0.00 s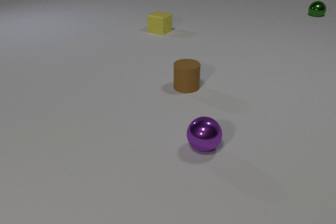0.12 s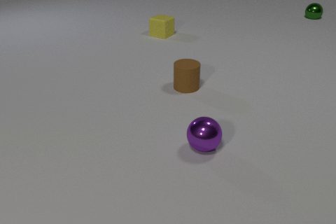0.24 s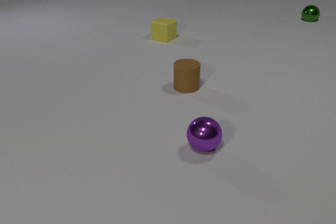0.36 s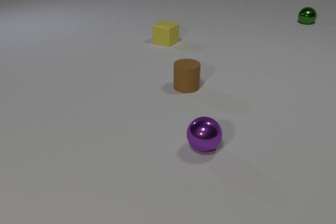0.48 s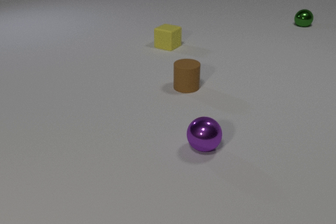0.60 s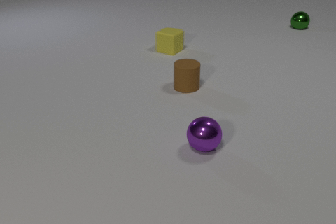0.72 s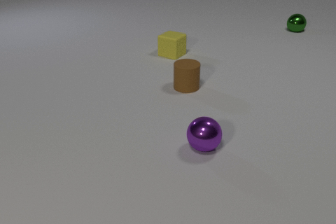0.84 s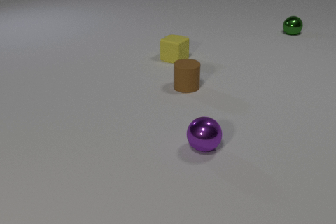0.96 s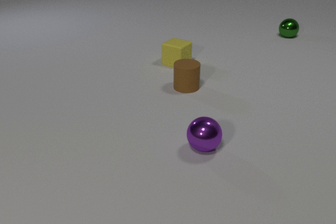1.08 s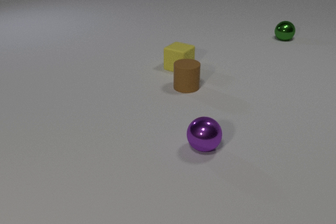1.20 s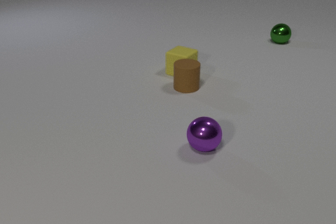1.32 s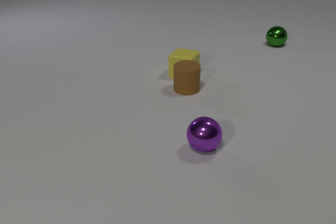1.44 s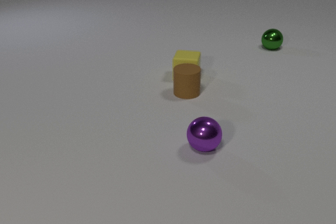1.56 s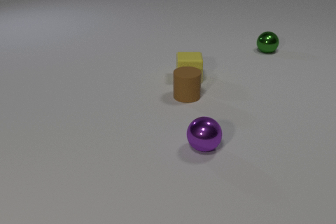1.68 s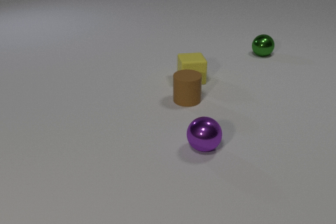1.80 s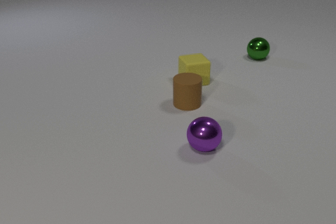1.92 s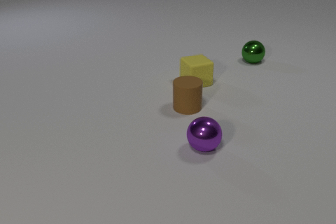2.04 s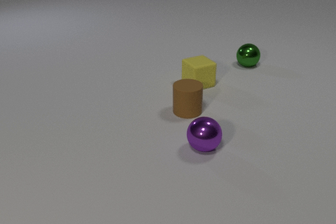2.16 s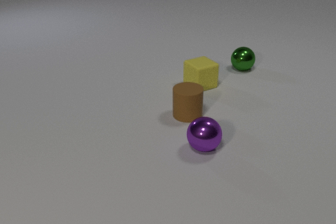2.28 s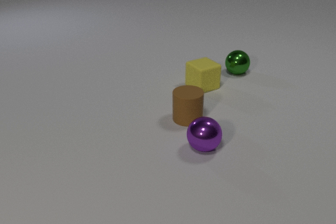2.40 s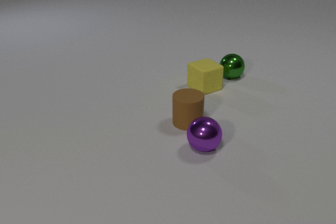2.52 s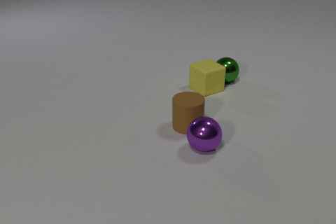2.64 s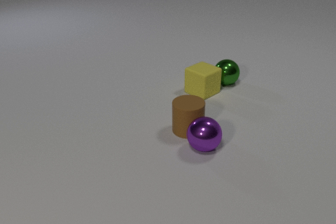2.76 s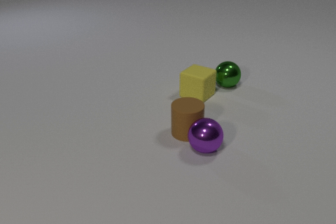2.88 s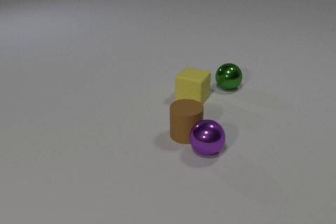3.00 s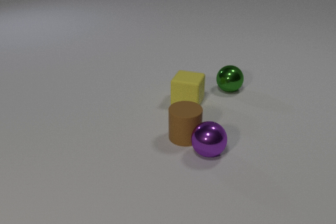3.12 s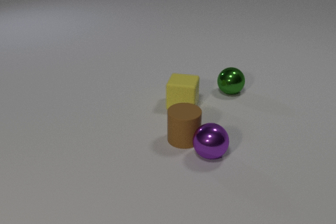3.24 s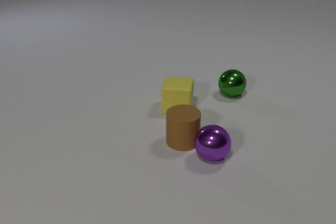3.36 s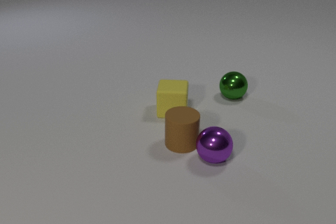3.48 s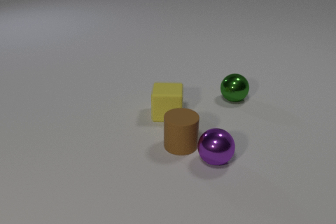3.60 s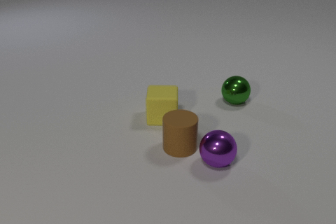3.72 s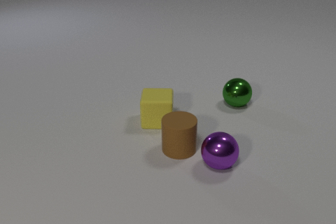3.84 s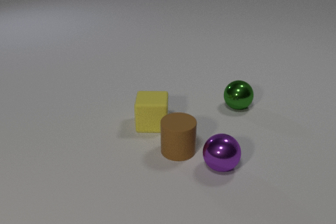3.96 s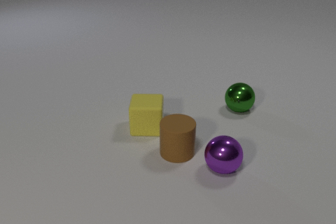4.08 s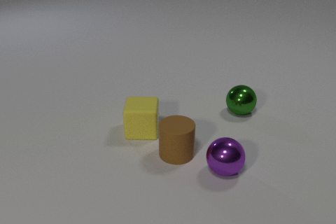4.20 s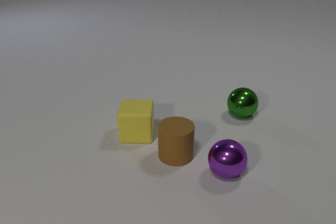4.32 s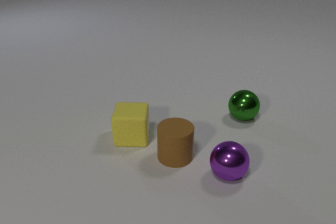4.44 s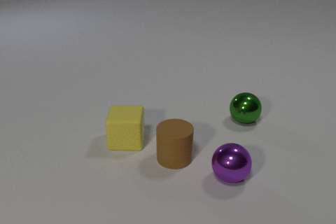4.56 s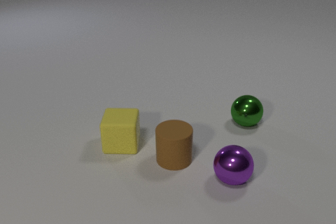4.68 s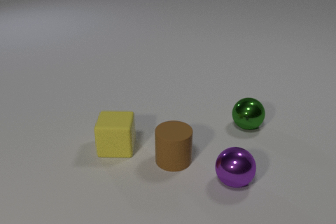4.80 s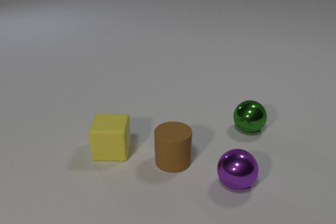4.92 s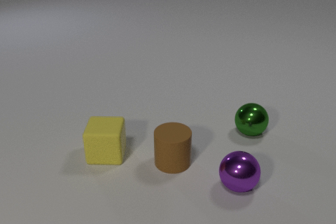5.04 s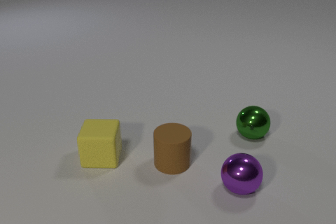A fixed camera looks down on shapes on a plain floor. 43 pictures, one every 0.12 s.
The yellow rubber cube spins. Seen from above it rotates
counterclockwise.
The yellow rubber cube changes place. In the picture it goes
toward the camera.
0.00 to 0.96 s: The yellow rubber cube slides toward the camera. The green metal sphere rolls toward the camera.
0.96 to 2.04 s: The yellow rubber cube slides toward the camera and to the right, spins counterclockwise seen from above by about 60 degrees, its near face sliding to the right. The brown rubber cylinder slides toward the camera. The green metal sphere rolls toward the camera. The yellow rubber cube and the brown rubber cylinder collide.
2.04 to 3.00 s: The yellow rubber cube slides toward the camera, spins so that its near face slides to the right, counterclockwise seen from above. The brown rubber cylinder slides toward the camera. The purple metal sphere rolls toward the camera. The green metal sphere rolls toward the camera. The yellow rubber cube and the green metal sphere collide. The brown rubber cylinder and the purple metal sphere collide.
3.00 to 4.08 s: The yellow rubber cube slides toward the camera and to the left. The brown rubber cylinder slides toward the camera. The purple metal sphere rolls toward the camera and to the right. The green metal sphere rolls toward the camera.
4.08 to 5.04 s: The yellow rubber cube slides toward the camera and to the left. The brown rubber cylinder slides toward the camera. The purple metal sphere rolls toward the camera and to the right. The green metal sphere rolls toward the camera.
How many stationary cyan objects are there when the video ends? 0.
What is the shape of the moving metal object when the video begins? sphere.
What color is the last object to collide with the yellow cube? green.
